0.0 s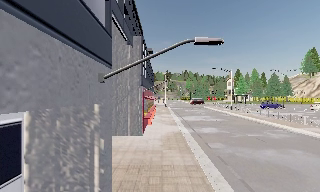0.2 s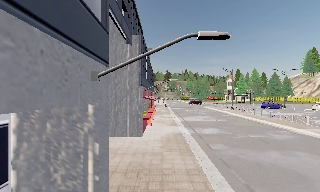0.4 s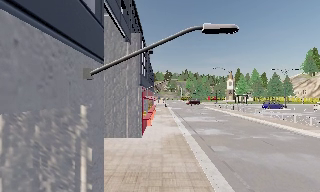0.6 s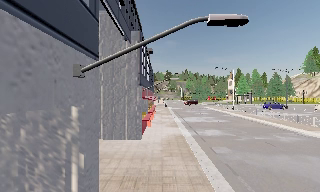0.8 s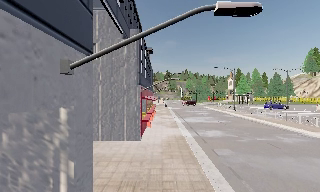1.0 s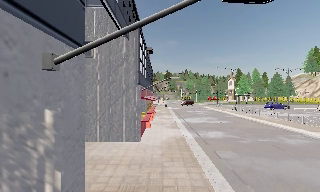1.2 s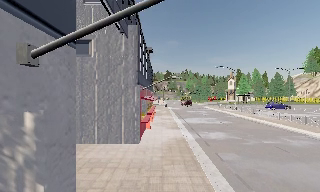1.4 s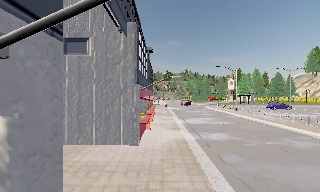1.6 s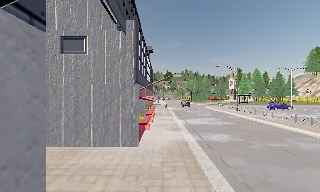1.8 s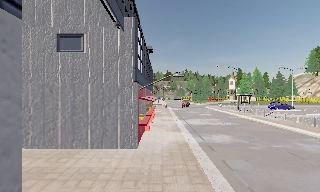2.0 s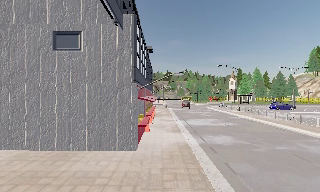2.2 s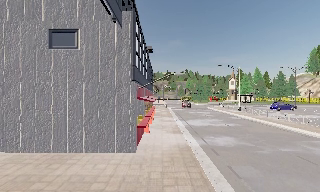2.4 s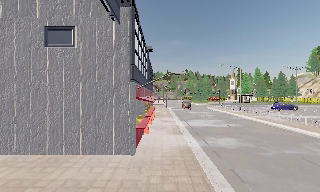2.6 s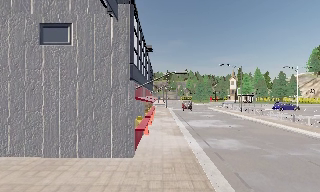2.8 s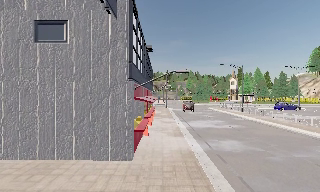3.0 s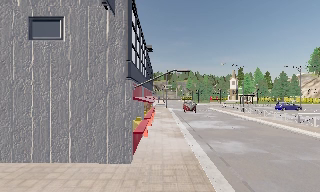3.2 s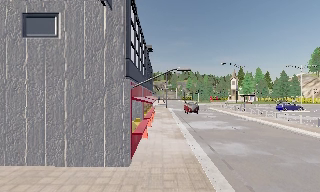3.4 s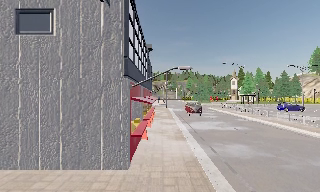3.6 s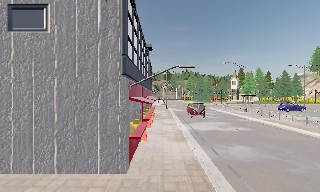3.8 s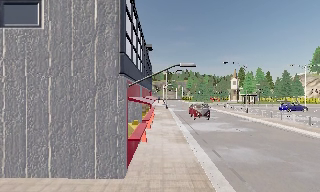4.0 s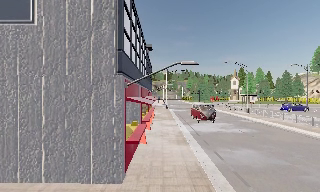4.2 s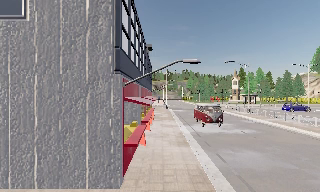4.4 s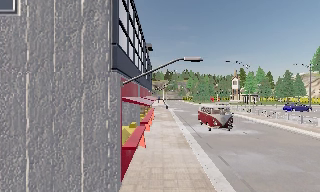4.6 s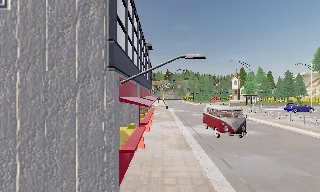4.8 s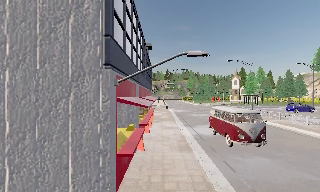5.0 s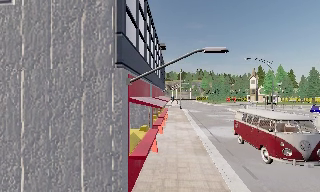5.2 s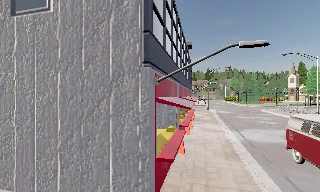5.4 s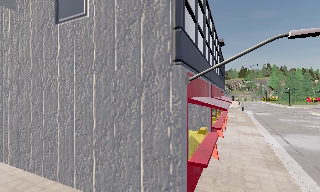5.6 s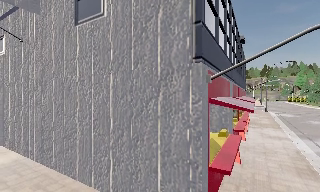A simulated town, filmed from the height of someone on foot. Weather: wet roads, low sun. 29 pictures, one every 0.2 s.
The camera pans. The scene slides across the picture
to the right.
The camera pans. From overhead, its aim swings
counterclockwise.
0.0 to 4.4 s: The camera travels forward, about 6 m, so what stands in front looms larger.
4.4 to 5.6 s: The scene slides to the right, as the camera pans about 30 degrees to its left. It travels forward, about 1.5 m.
The film runs forward here.
